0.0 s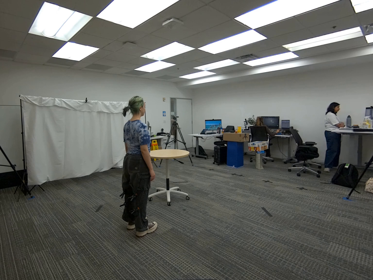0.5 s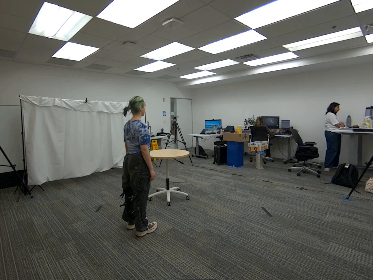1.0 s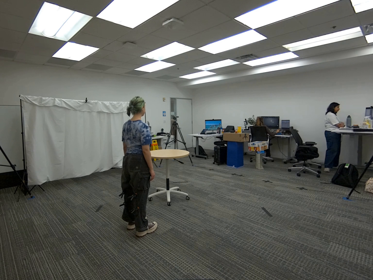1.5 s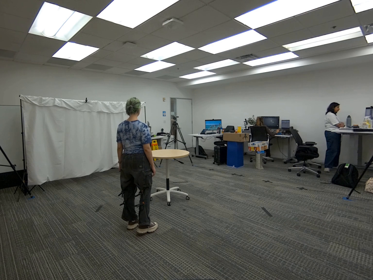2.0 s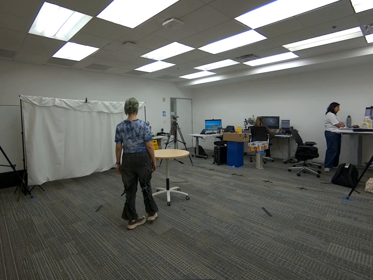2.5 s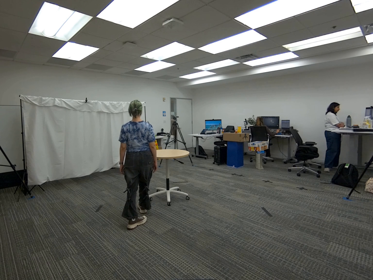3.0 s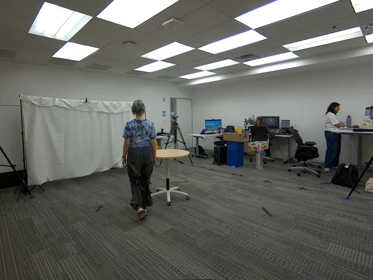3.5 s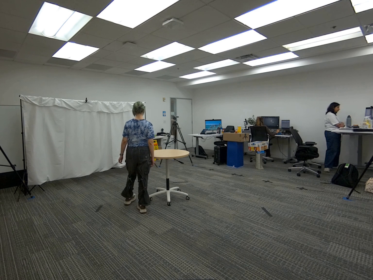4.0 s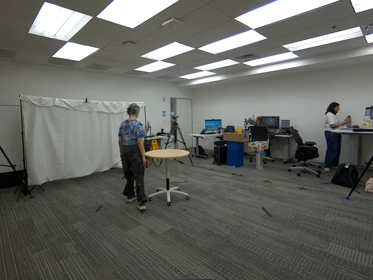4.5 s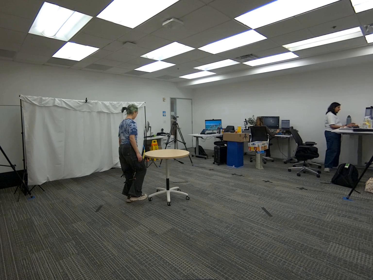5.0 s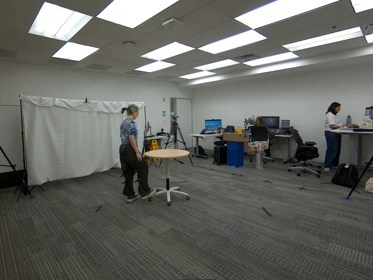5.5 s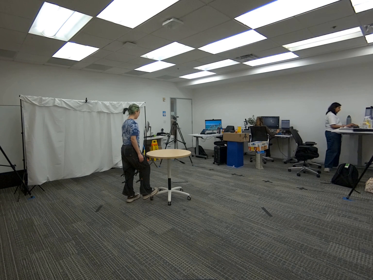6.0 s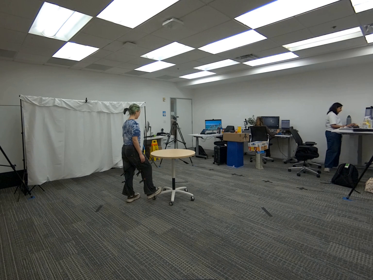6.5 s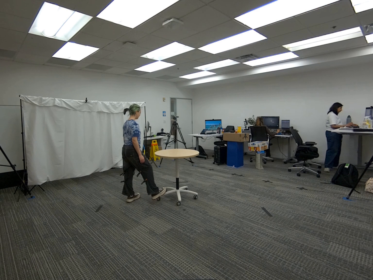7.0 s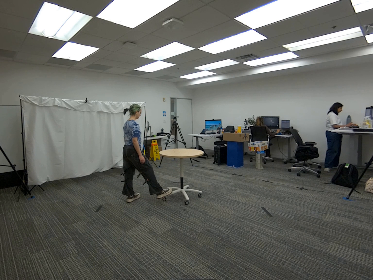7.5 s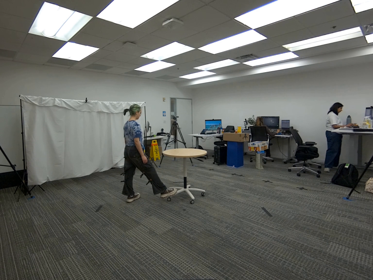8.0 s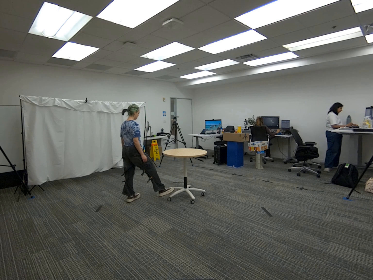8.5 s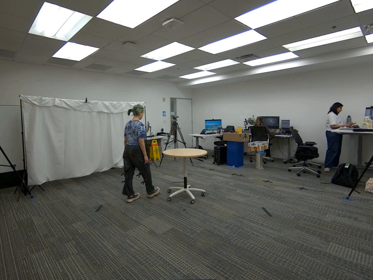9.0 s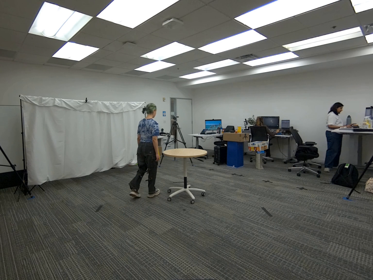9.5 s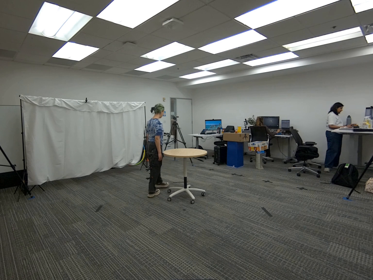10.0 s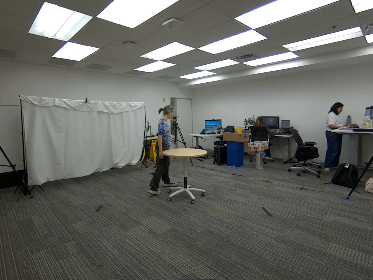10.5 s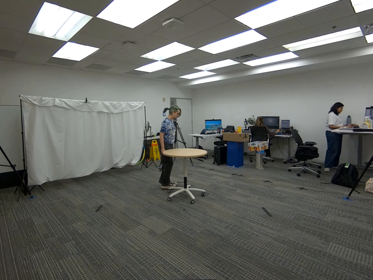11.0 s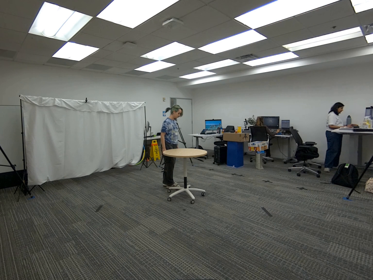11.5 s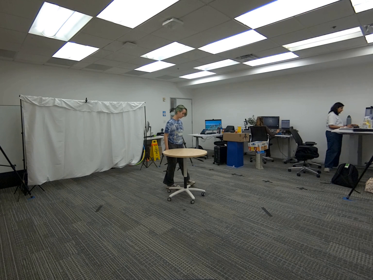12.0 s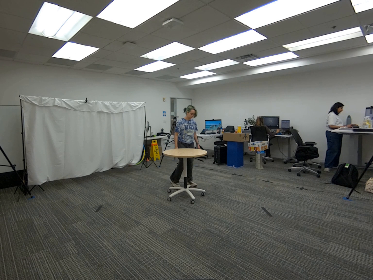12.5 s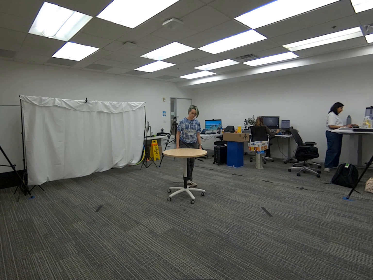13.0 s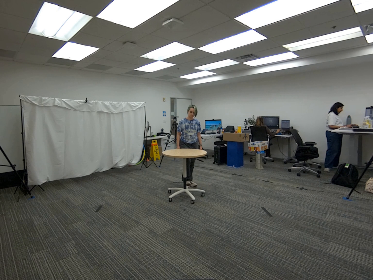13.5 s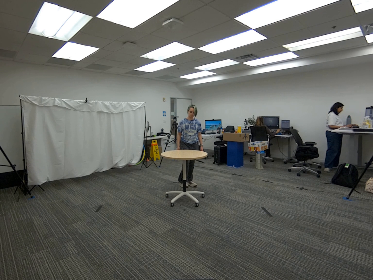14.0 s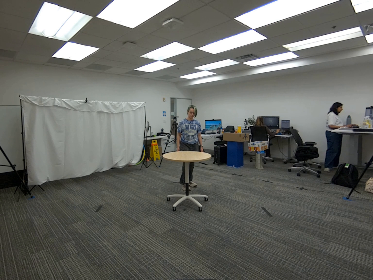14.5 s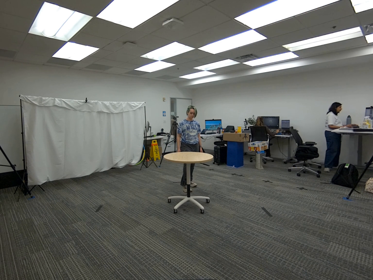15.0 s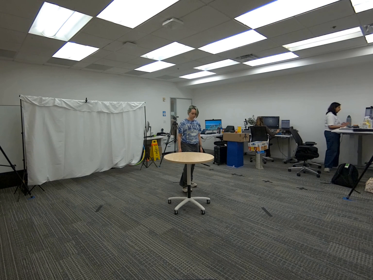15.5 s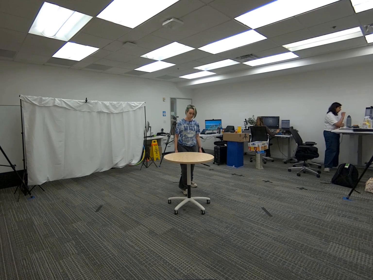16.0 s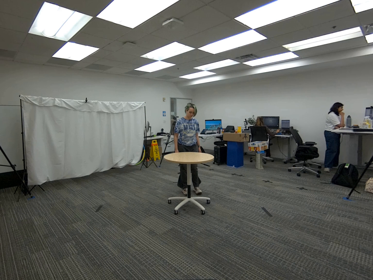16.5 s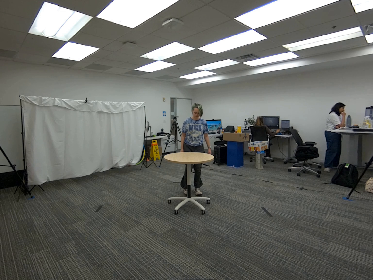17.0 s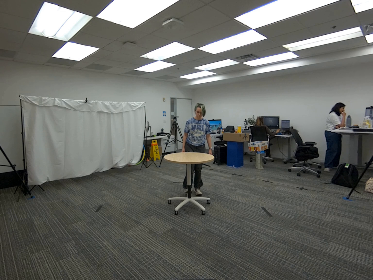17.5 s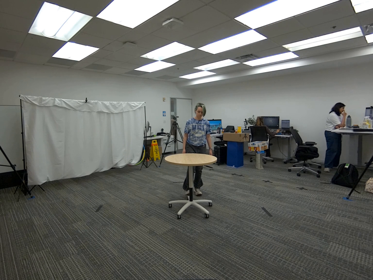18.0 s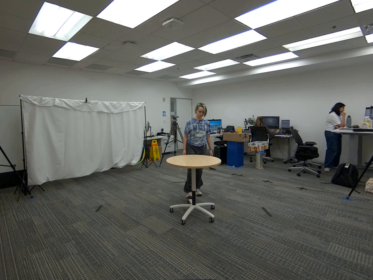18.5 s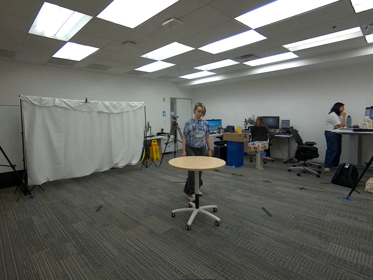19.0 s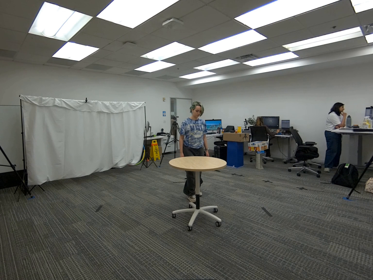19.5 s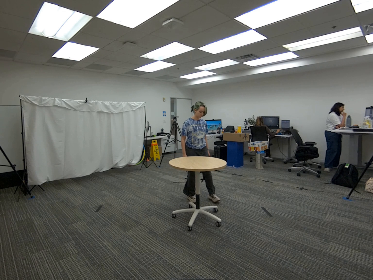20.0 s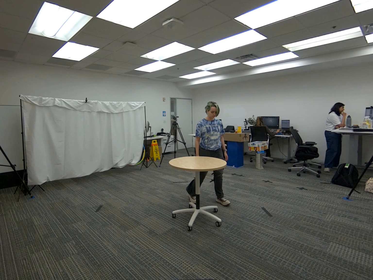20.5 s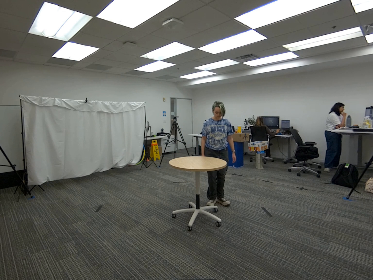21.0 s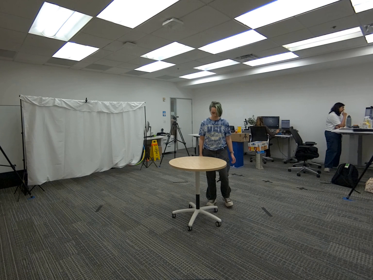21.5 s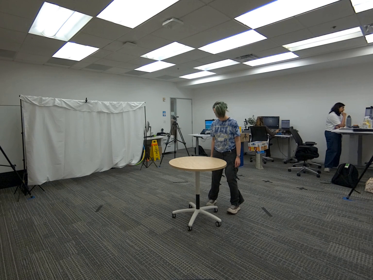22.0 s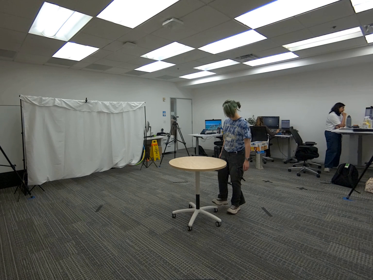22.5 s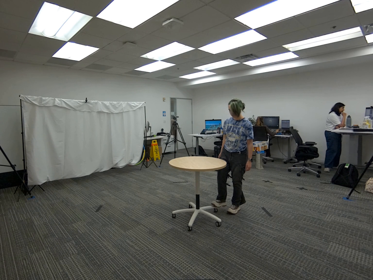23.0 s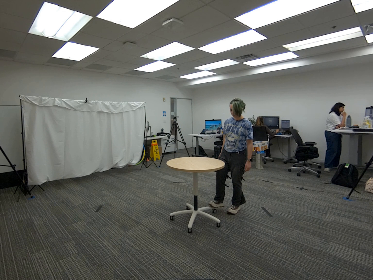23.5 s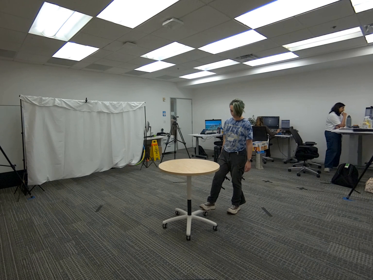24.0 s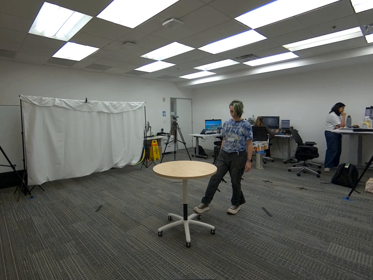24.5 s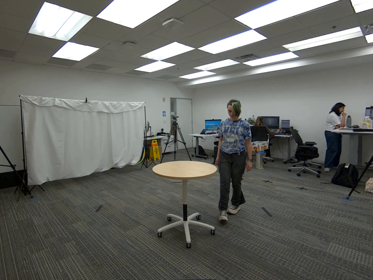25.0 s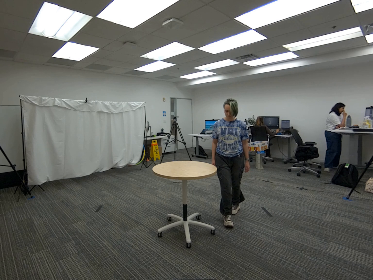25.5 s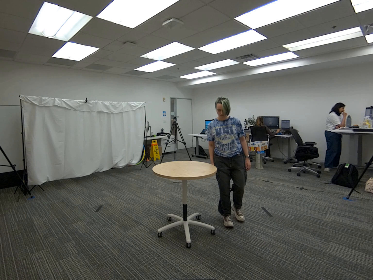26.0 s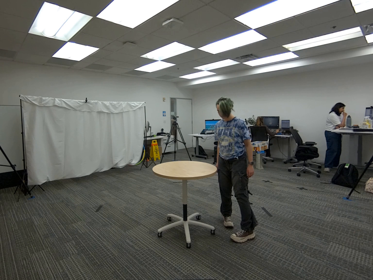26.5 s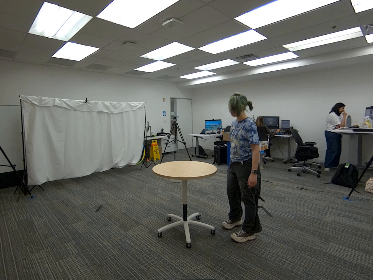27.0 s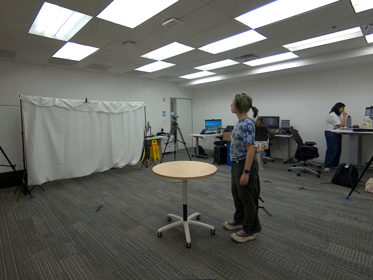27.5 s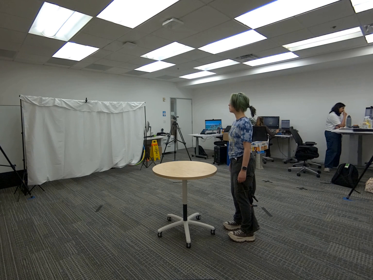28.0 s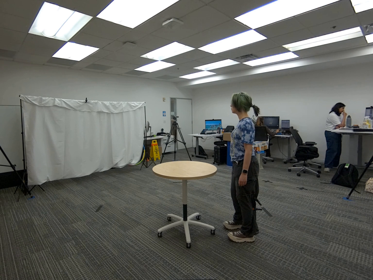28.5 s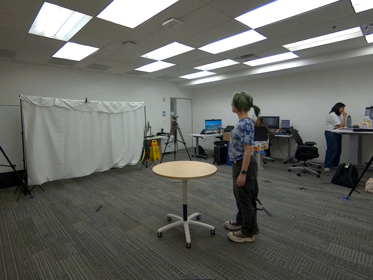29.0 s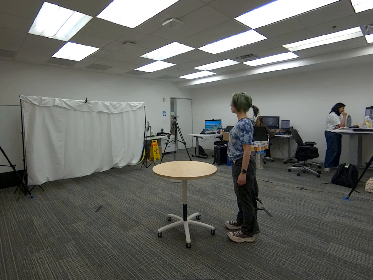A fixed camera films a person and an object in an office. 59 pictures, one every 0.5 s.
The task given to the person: Walk to the round table, use your right foot and move the table around the bounding area until end of the sequence.
